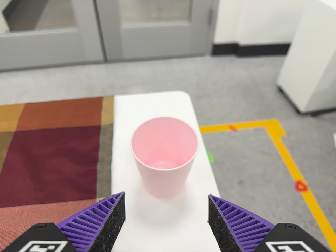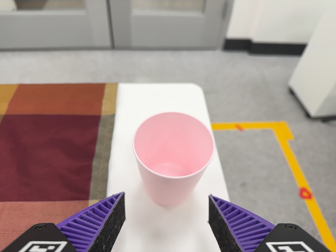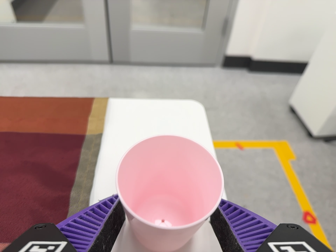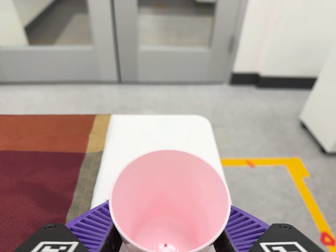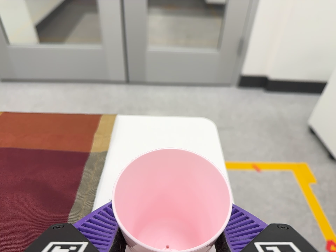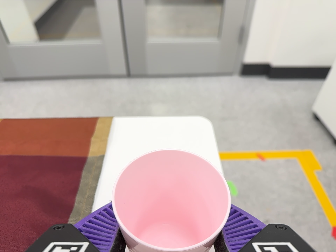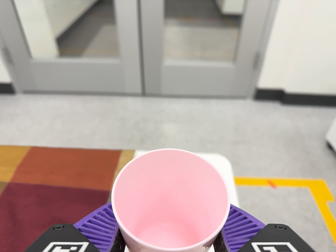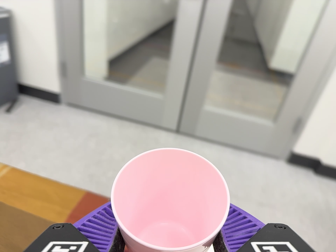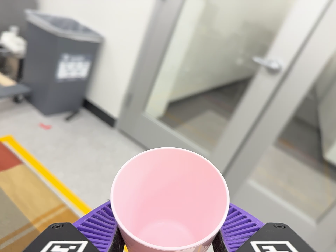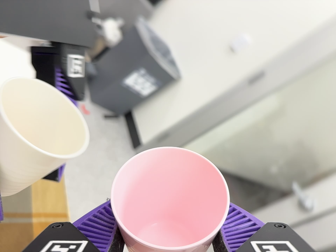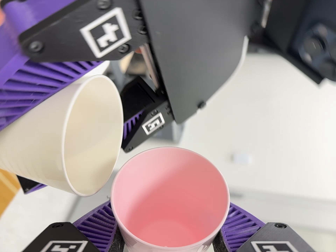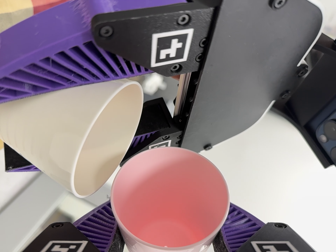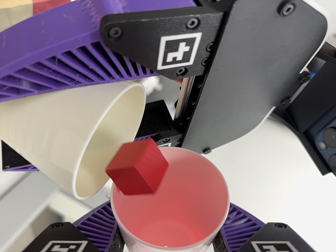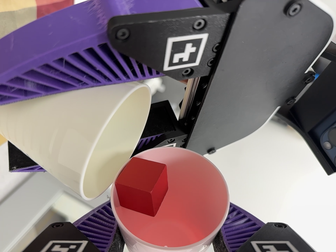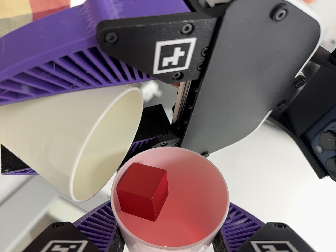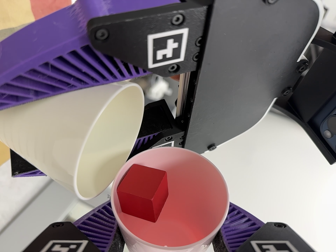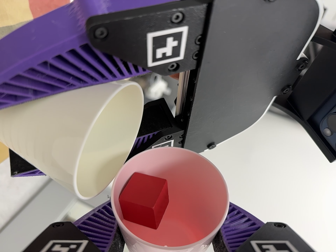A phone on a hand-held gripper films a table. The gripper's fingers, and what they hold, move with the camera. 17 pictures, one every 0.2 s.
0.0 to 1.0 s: The camera travels forward, about 10 cm, so what stands in front looms larger.
1.0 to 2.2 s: The scene slides to the right, as the camera pans about 10 degrees to its left. It travels to its left and toward the top of its view, about 38 cm, so close, fixed things drift to the right. Its aim tips toward the top of its view by about 45 degrees, and the scene shifts downward. It rolls about its line of sight by about 135 degrees, and the scene rotates clockwise.
2.2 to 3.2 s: The camera shifts only a little, or ends up much as it began.
The film runs backward here.
